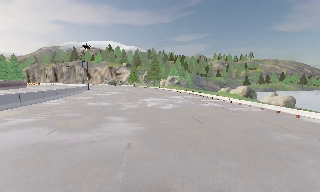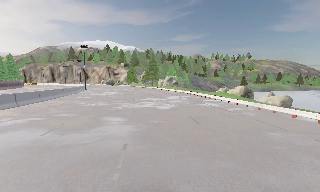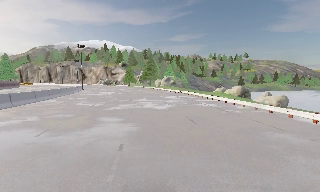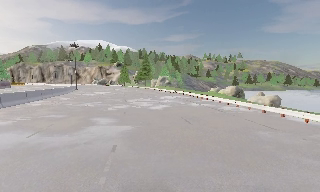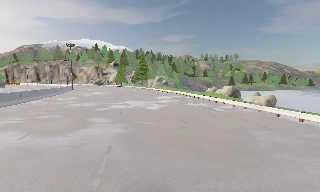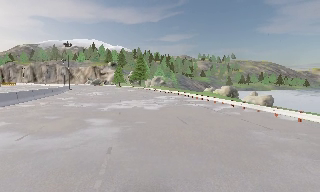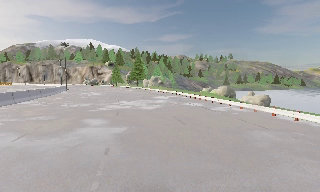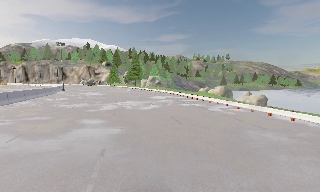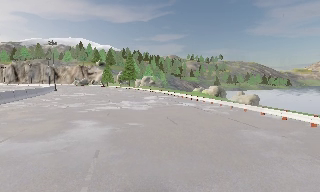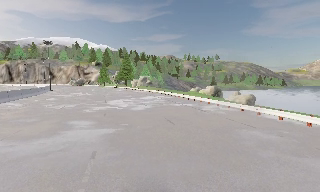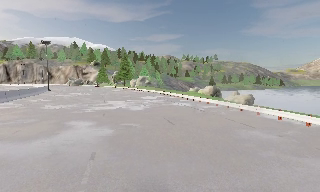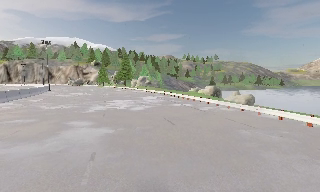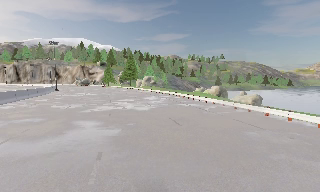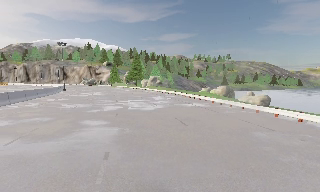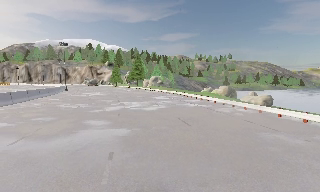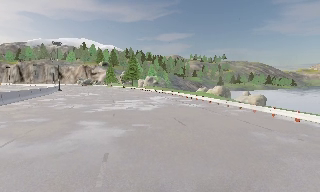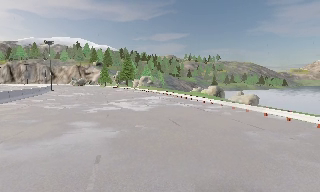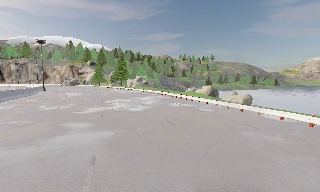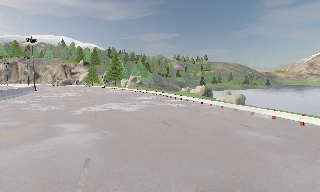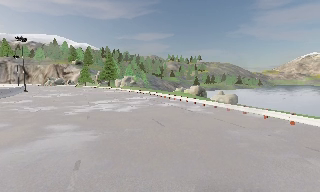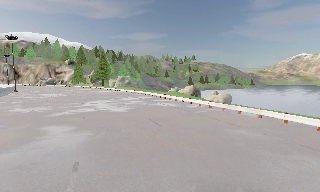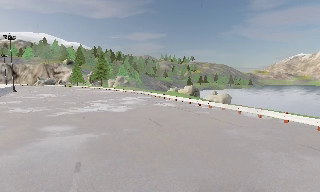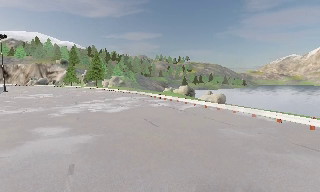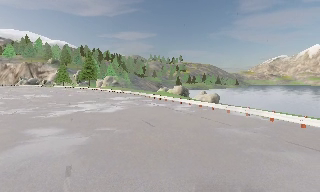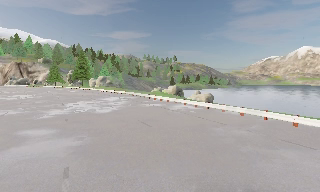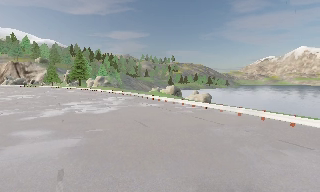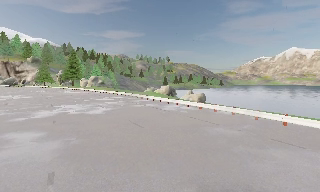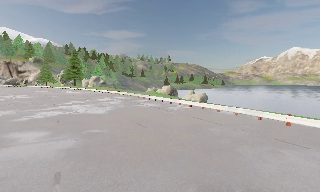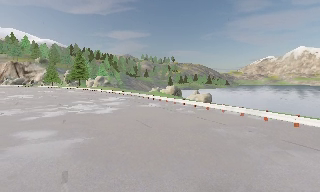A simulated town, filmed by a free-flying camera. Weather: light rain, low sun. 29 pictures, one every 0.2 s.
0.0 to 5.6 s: The scene slides to the left, as the camera pans about 25 degrees to its right. It travels forward and to its left, about 1 m, so what stands in front looms larger.
The film runs forward here.
